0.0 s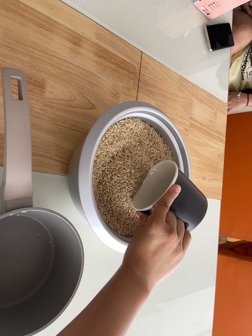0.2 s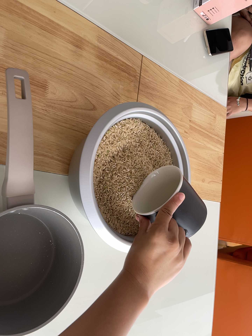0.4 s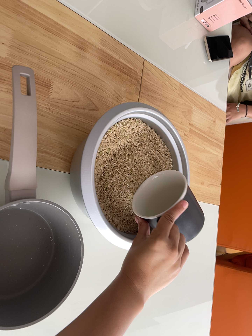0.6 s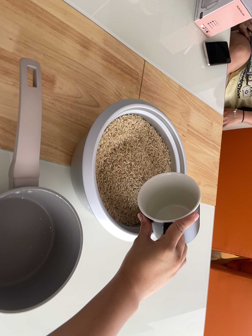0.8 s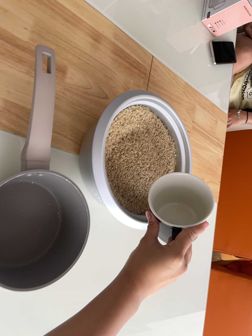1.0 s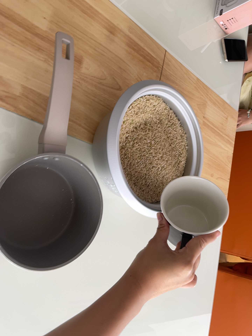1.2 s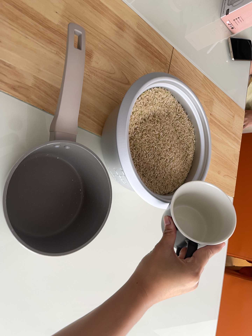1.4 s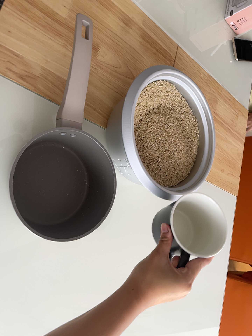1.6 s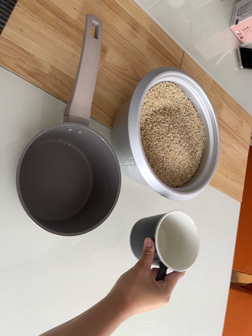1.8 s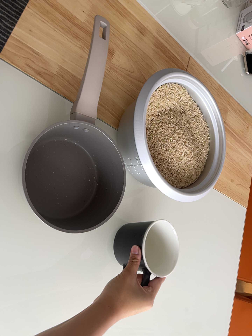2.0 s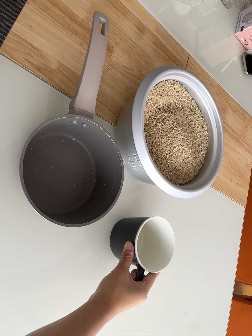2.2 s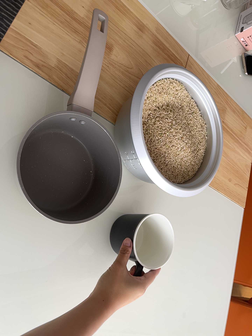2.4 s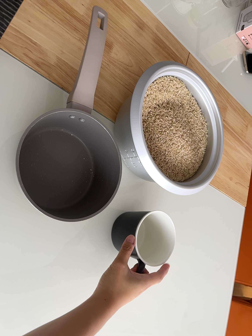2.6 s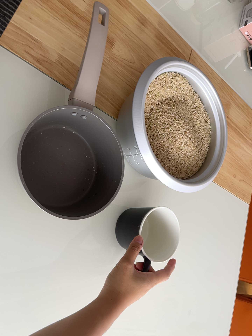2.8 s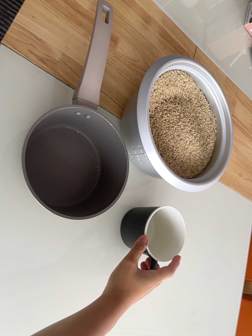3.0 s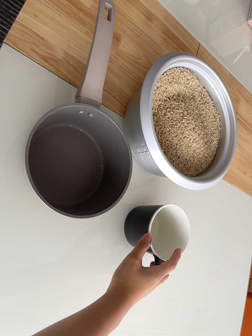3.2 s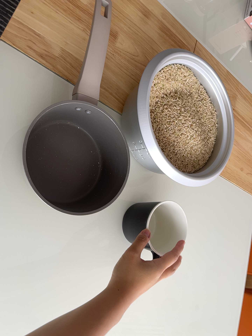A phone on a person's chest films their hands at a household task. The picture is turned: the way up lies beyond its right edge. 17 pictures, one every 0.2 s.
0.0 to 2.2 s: The camera travels toward the bottom of its view, about 22 cm. Its aim tips toward the top of its view by about 15 degrees. It rolls about its line of sight by about 10 degrees, and the scene rotates clockwise.
2.2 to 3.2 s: The camera shifts only a little, or ends up much as it began.
The film runs backward here.
